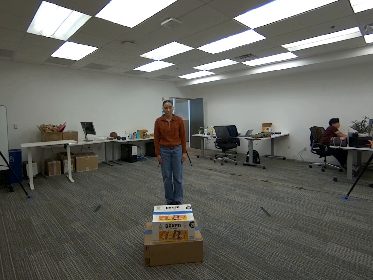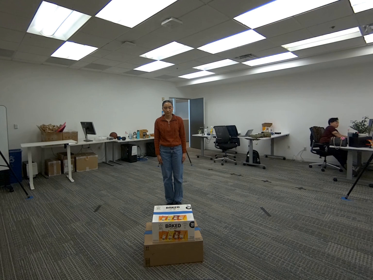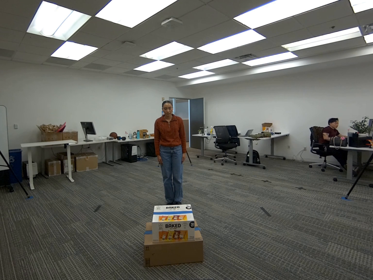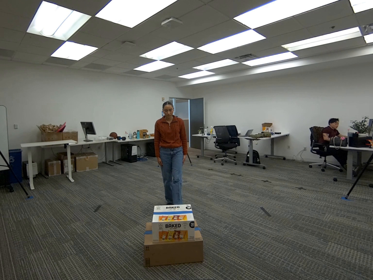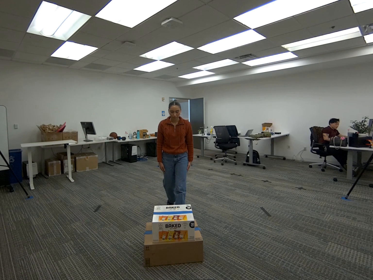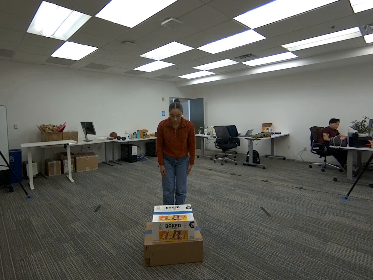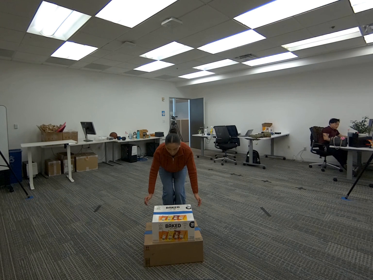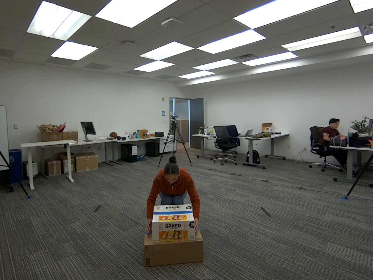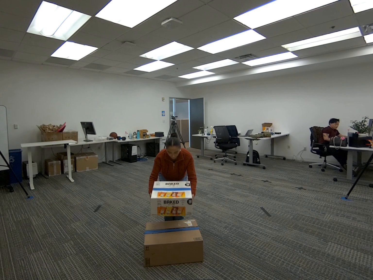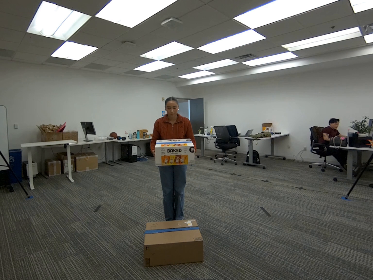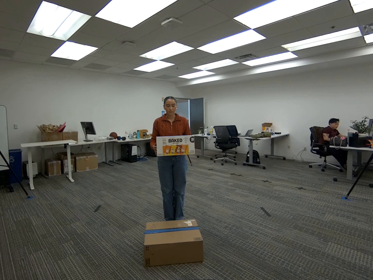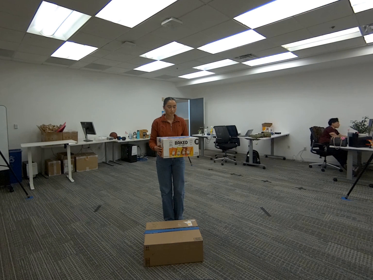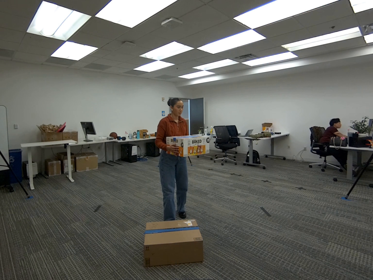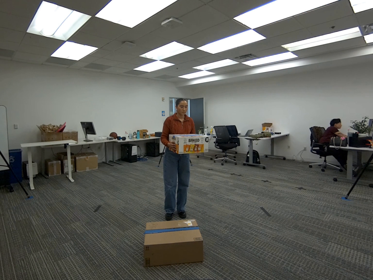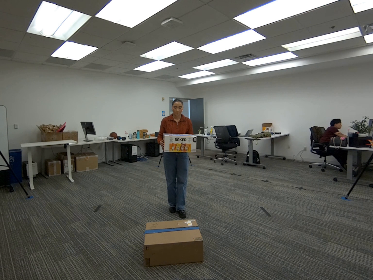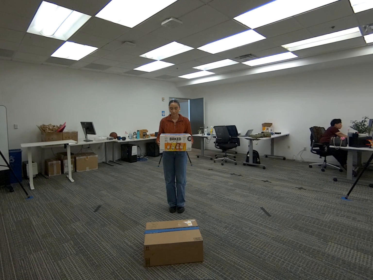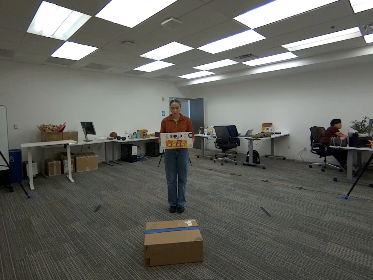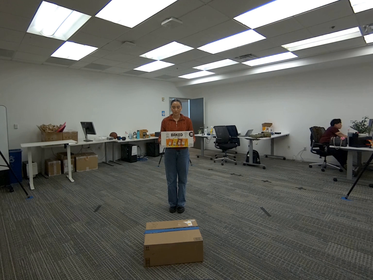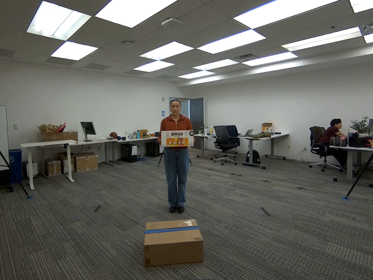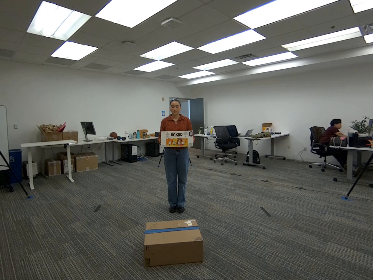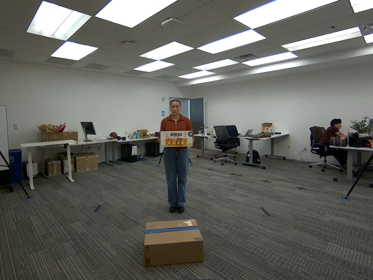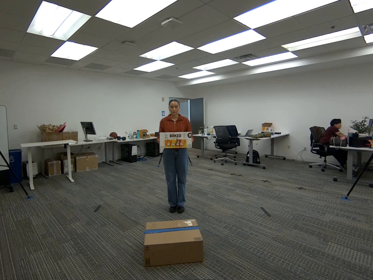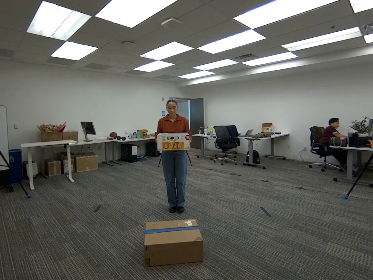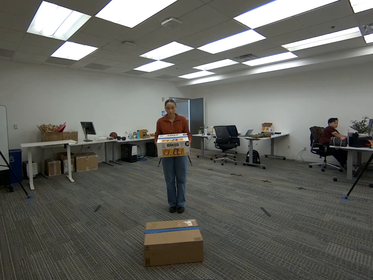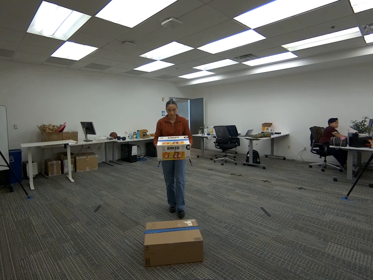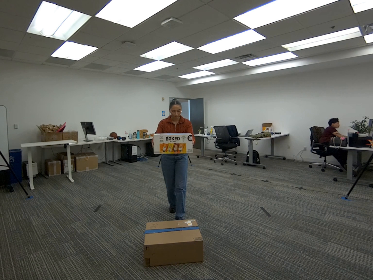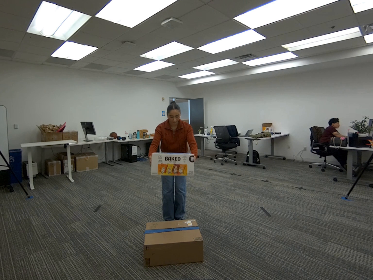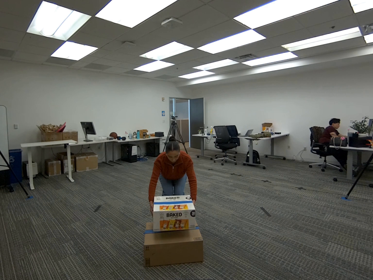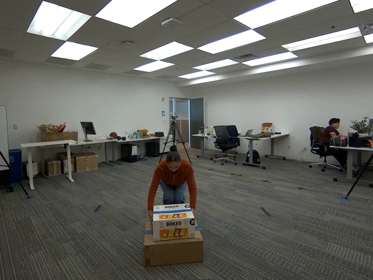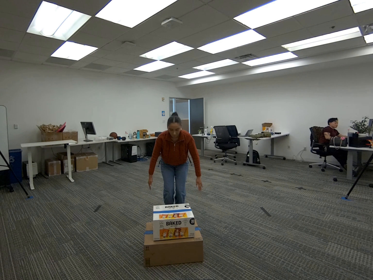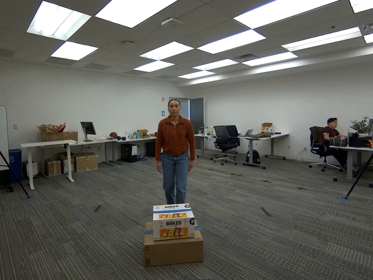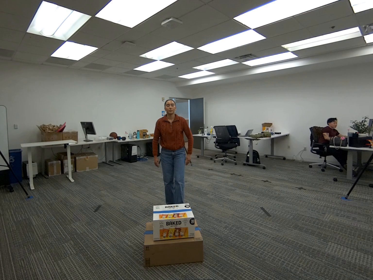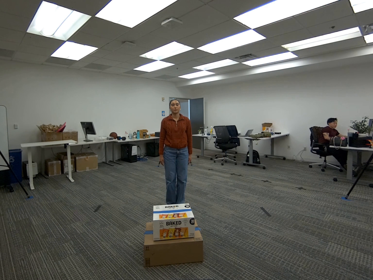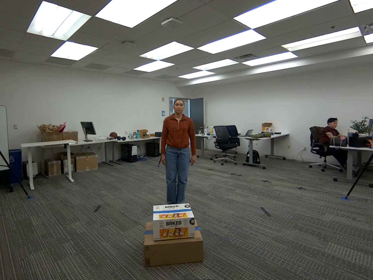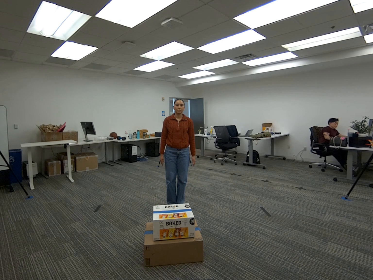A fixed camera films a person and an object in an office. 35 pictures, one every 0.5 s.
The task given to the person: Pick up the snack box on top of the big brown cardboard box, hold the snack box and then place the snack box back on the big cardboard box.
